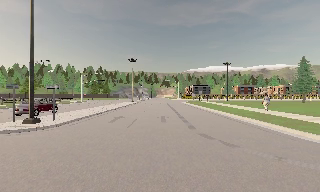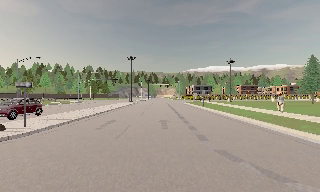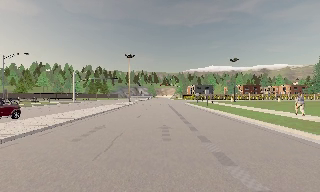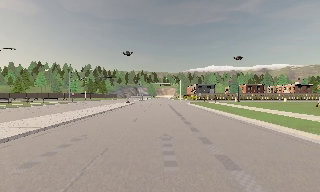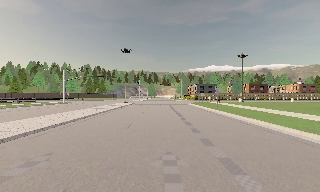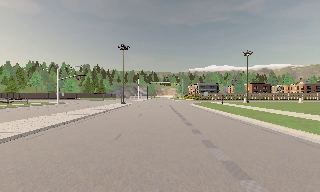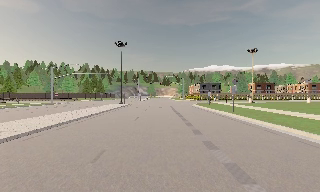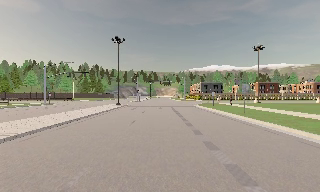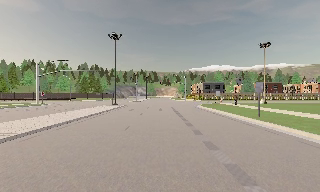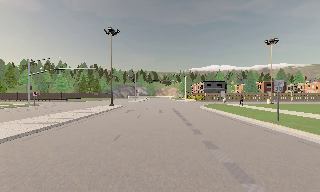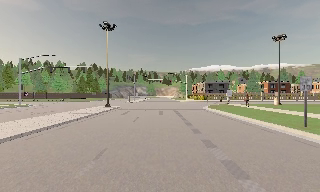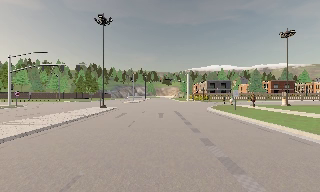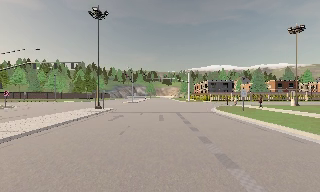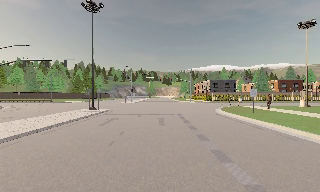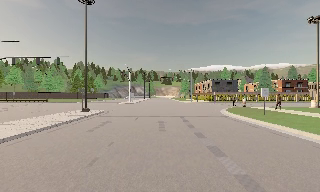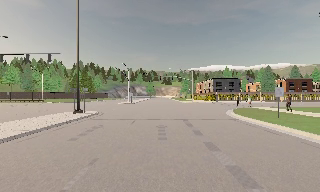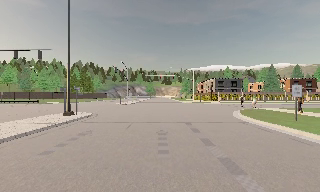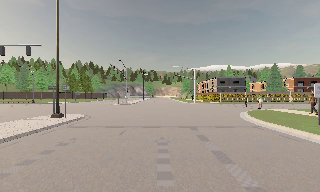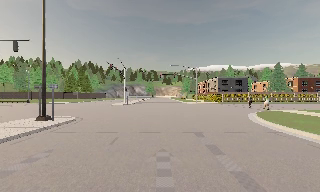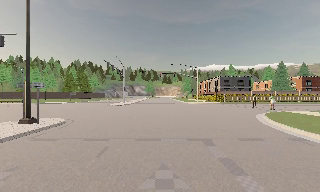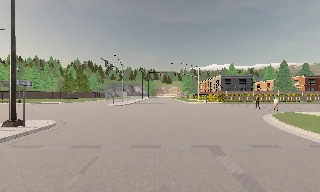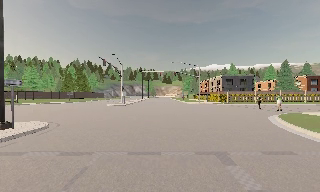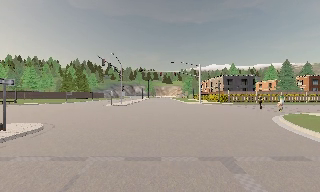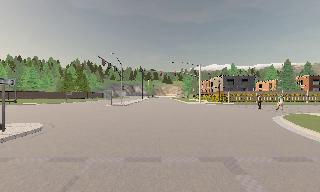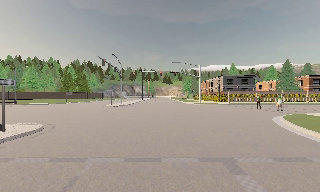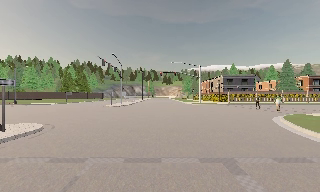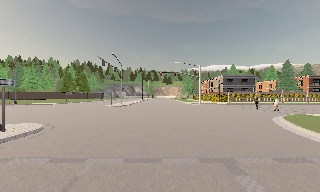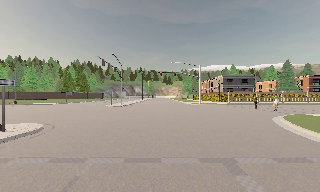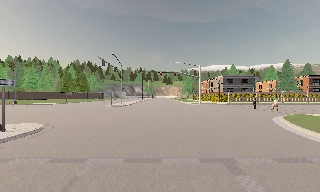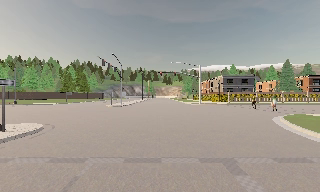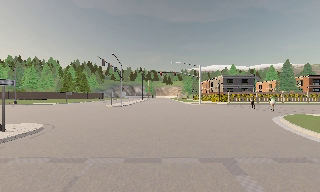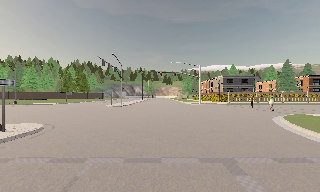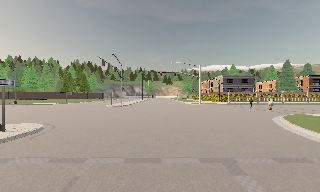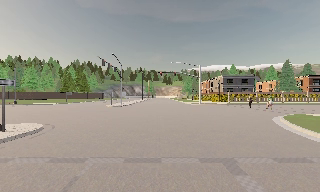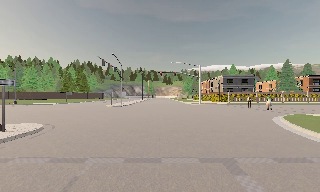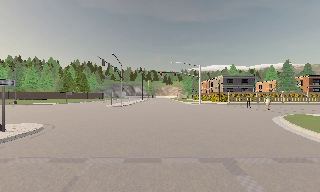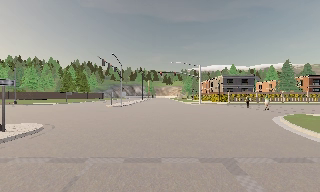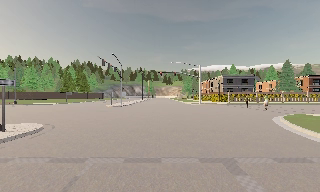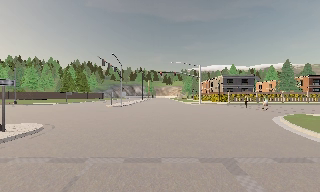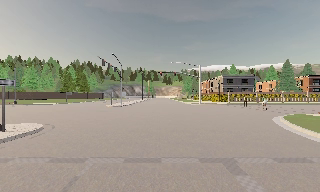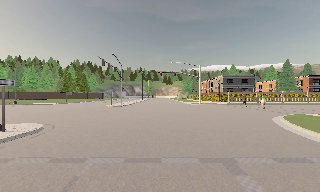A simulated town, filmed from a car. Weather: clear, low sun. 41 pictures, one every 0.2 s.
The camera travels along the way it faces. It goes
forward.
0.0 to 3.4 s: The camera travels forward, about 30 m, so what stands in front looms larger.
3.4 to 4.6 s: The camera travels forward, about 4.5 m, so what stands in front looms larger. It loses speed.
4.6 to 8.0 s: The camera keeps its place and its aim.
The film runs forward here.
